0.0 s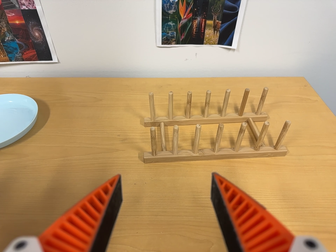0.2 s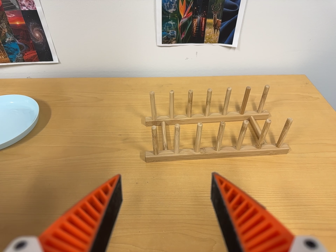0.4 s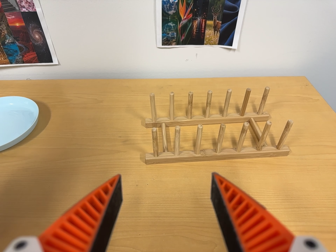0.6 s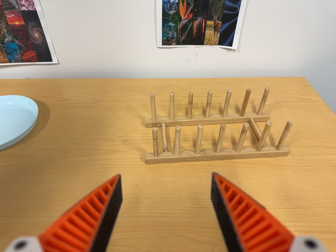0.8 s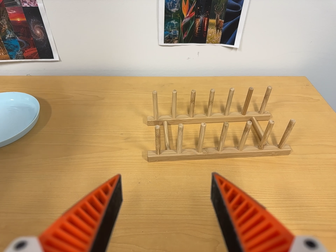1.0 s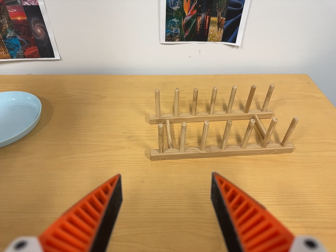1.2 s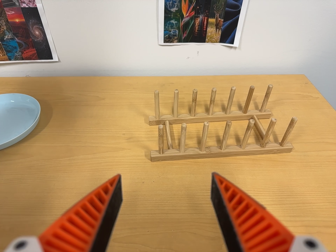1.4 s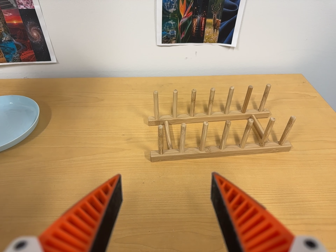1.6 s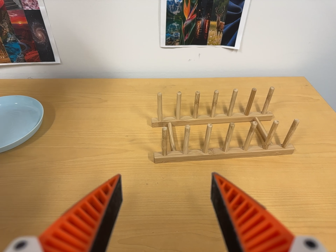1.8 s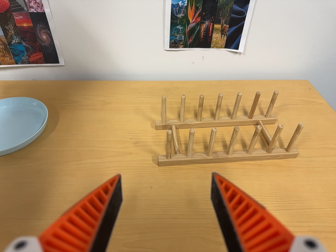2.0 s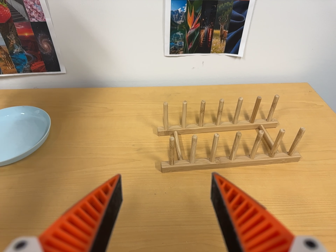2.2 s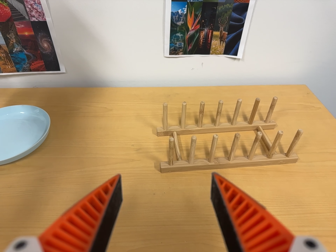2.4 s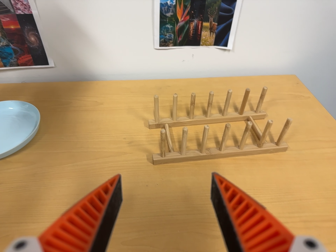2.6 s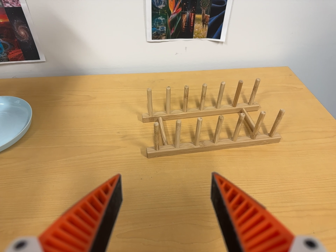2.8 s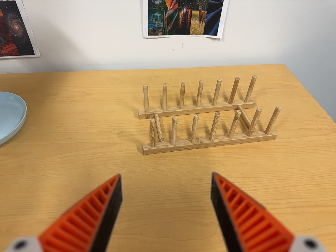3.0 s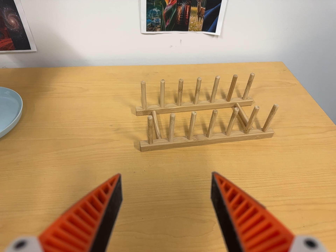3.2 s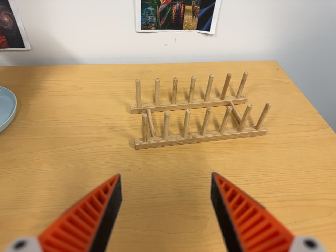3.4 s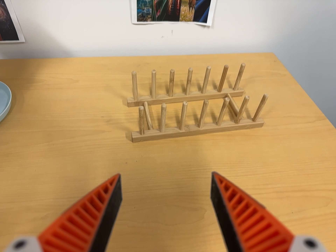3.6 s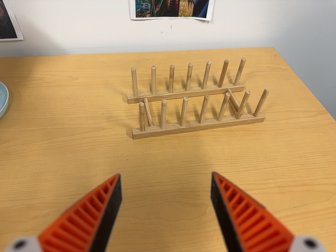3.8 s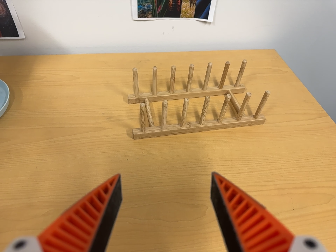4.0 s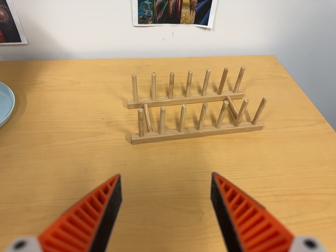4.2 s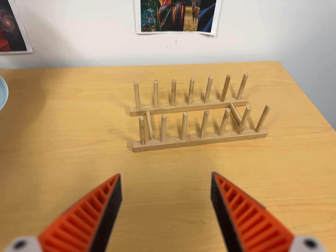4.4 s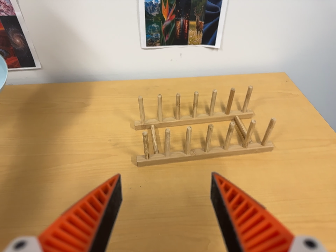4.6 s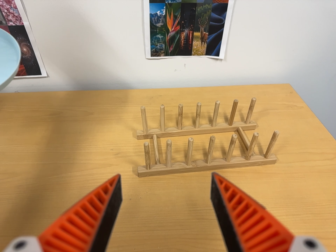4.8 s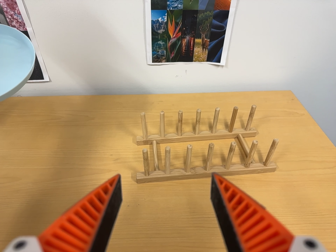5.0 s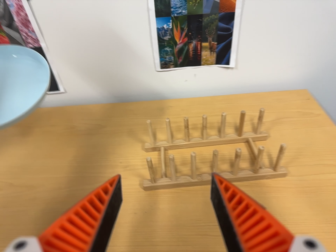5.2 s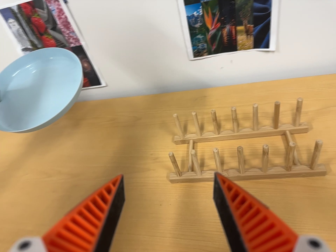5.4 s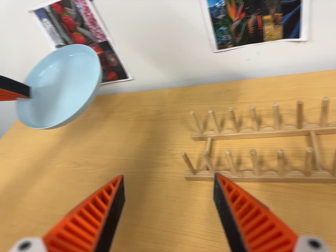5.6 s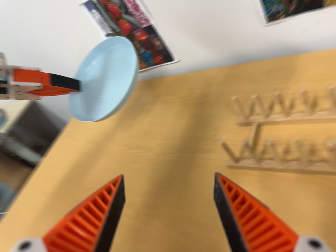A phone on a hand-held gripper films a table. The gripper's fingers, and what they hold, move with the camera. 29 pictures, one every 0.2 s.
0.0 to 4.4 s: The camera shifts only a little, or ends up much as it began.
4.4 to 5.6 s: The camera pans to its left by about 45 degrees. It travels to its right and toward the top of its view, about 22 cm. Its aim tips toward the bottom of its view by about 10 degrees.
The film runs forward here.
